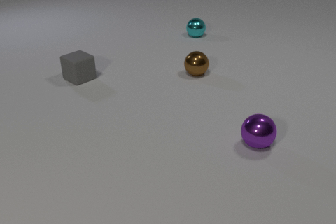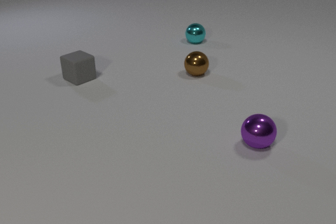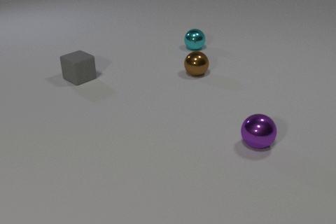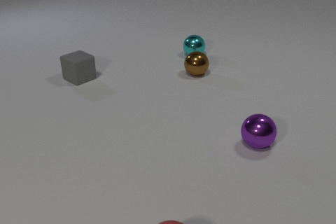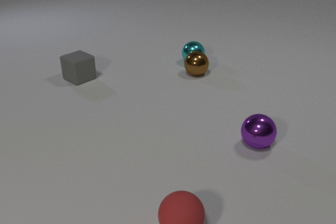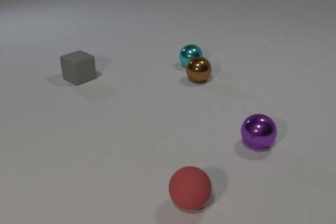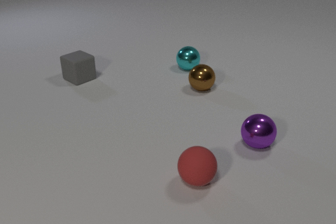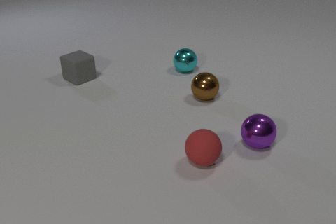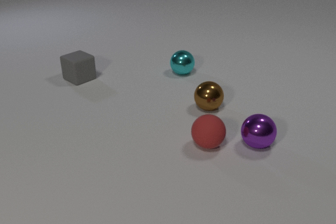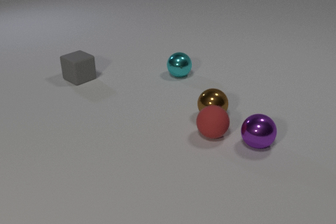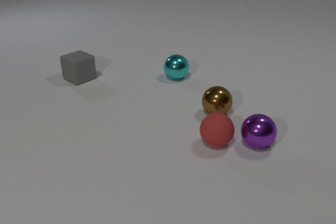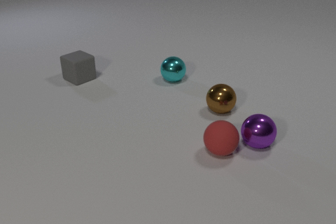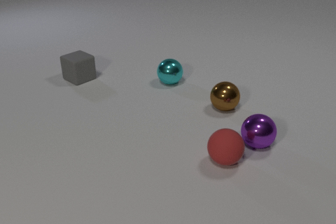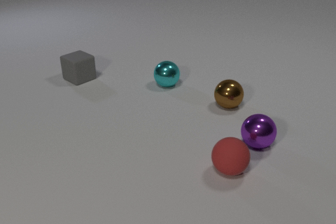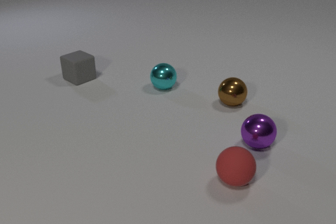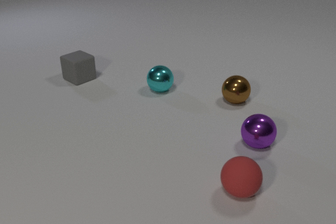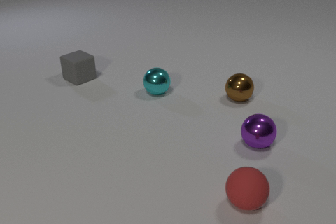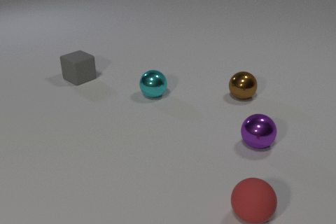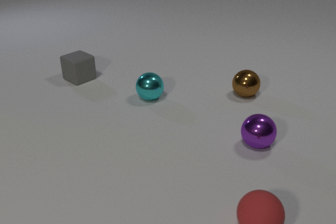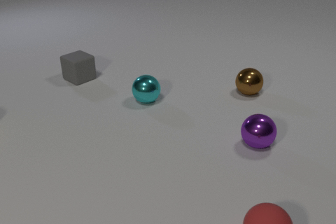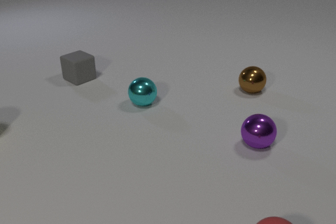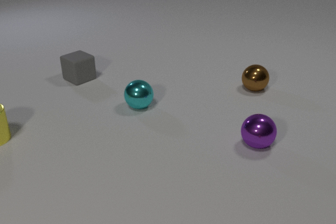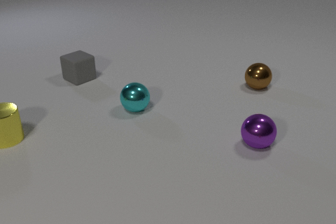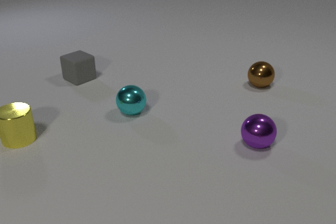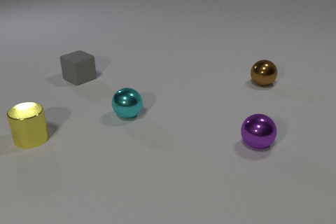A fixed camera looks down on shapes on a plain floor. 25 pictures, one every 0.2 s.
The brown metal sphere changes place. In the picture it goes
to the right.
The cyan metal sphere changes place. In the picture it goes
toward the camera.
0.0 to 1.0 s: The cyan metal sphere rolls toward the camera. The brown metal sphere rolls toward the camera. The red rubber sphere comes in at the bottom edge, rolls away from the camera. The cyan metal sphere and the brown metal sphere collide.
1.0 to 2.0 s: The cyan metal sphere rolls toward the camera and to the left. The brown metal sphere rolls toward the camera. The red rubber sphere rolls away from the camera. The brown metal sphere and the red rubber sphere collide.
2.0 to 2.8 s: The cyan metal sphere rolls toward the camera and to the left. The brown metal sphere rolls away from the camera and to the right. The red rubber sphere rolls toward the camera.
2.8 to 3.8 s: The cyan metal sphere rolls toward the camera and to the left. The brown metal sphere rolls away from the camera and to the right. The red rubber sphere rolls toward the camera and to the right.
3.8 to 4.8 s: The cyan metal sphere rolls toward the camera and to the left. The brown metal sphere rolls away from the camera and to the right. The yellow metal cylinder comes in at the left edge, slides to the right and toward the camera. The red rubber sphere rolls toward the camera and to the right, leaves at the bottom edge.
What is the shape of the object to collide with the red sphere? sphere.
What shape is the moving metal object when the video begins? sphere.
How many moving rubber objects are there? 1.
